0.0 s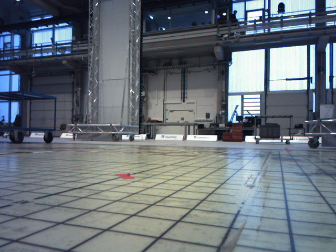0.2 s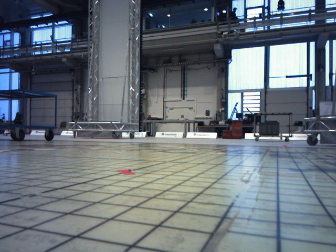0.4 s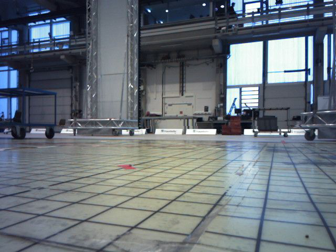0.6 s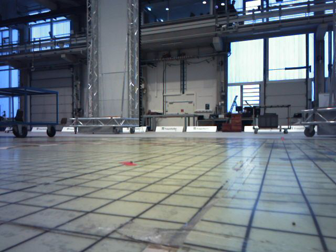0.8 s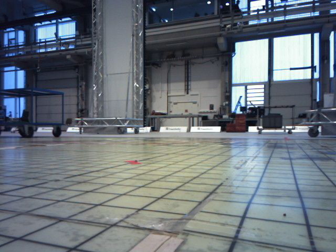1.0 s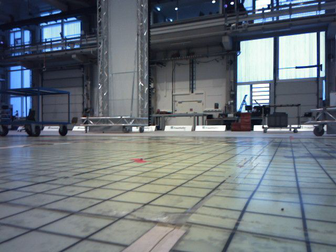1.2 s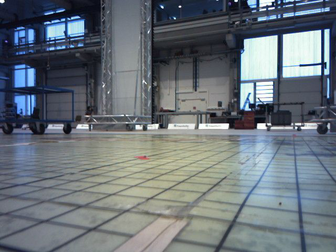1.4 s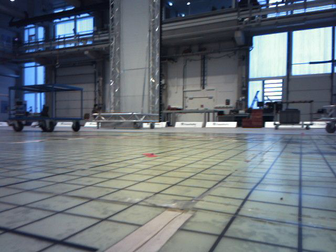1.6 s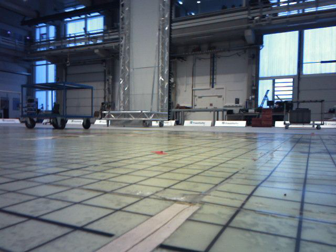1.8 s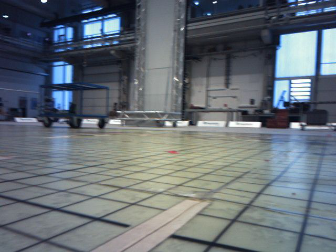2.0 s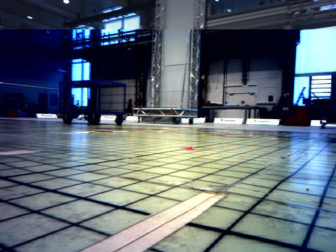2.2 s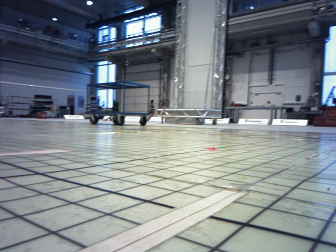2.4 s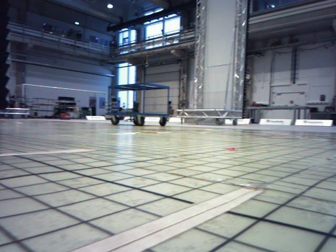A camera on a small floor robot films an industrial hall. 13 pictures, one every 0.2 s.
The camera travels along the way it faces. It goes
backward.
0.0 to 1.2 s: The camera travels backward, about 0.2 m, so what stands in front gets smaller.
1.2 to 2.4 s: The camera swings to its left by about 15 degrees, and the scene slides to the right. It travels backward, about 0.2 m, so what stands in front gets smaller.
The film runs backward here.
